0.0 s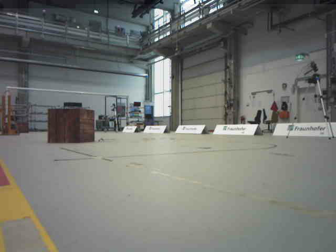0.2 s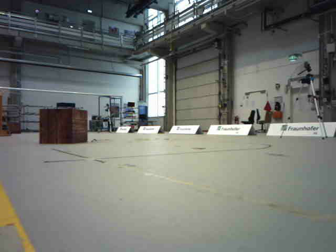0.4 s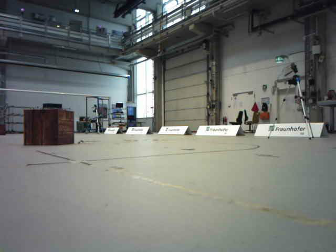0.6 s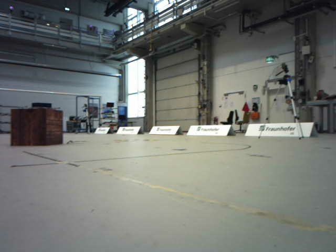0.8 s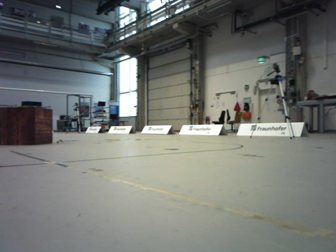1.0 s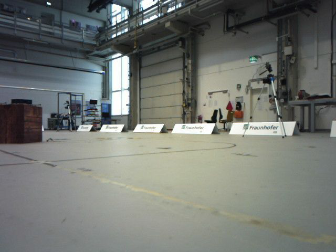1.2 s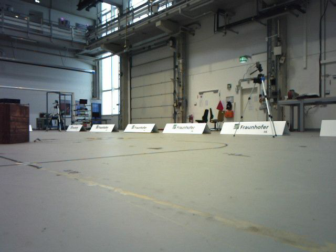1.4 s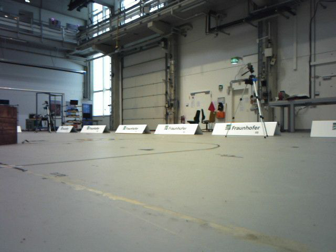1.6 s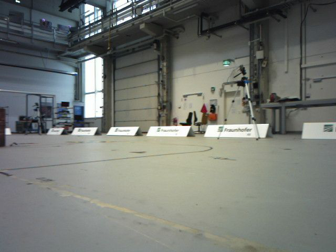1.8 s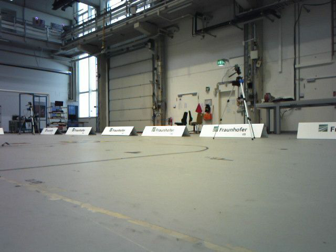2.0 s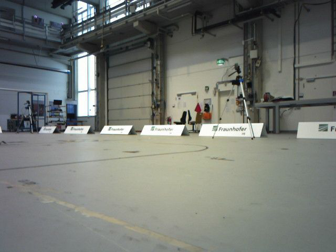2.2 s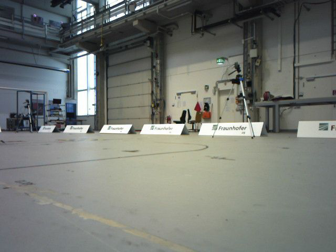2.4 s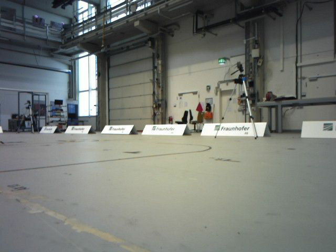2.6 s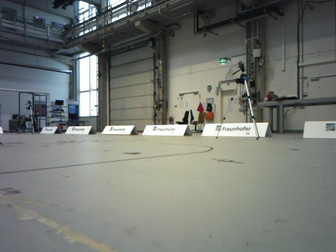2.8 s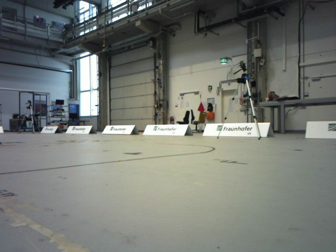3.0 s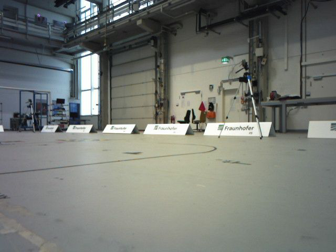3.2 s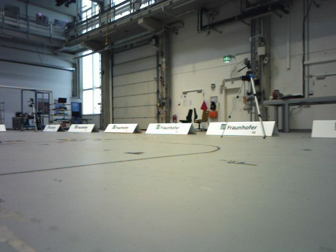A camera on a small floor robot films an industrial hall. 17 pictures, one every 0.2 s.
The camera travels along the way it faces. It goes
forward.
0.0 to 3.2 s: The scene slides to the left, as the camera pans about 15 degrees to its right. It travels forward, about 0.6 m, so what stands in front looms larger.
The film runs forward here.
